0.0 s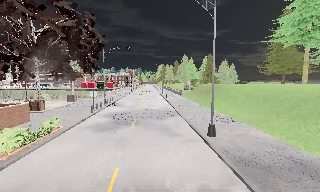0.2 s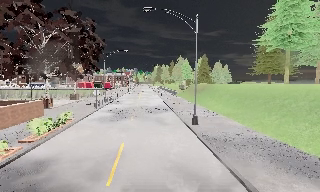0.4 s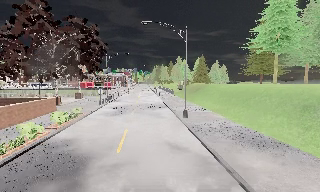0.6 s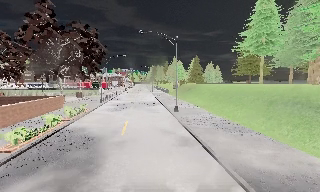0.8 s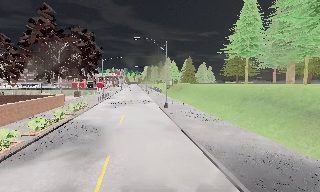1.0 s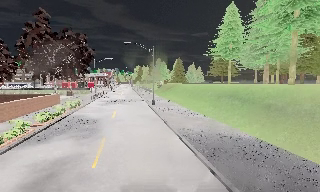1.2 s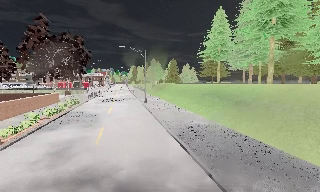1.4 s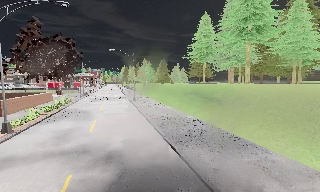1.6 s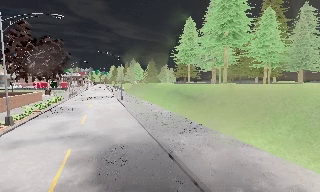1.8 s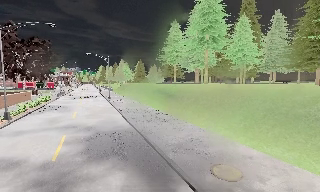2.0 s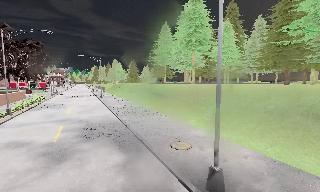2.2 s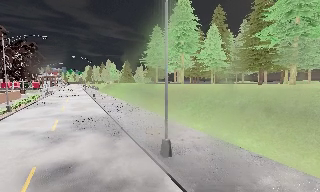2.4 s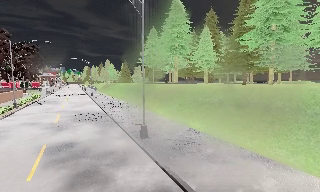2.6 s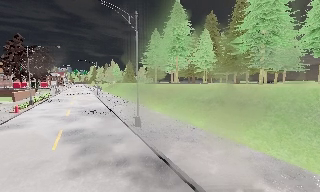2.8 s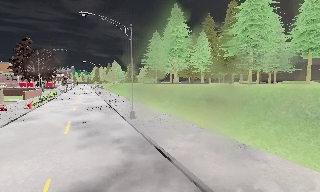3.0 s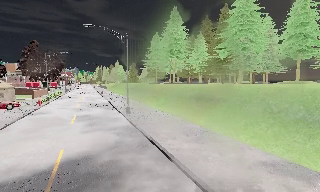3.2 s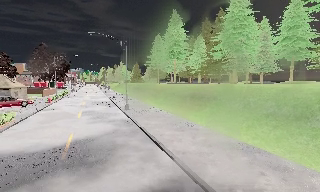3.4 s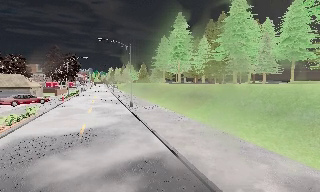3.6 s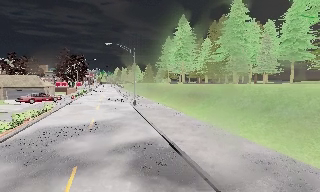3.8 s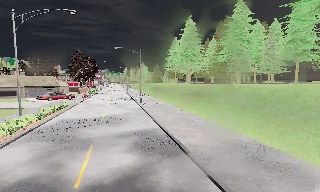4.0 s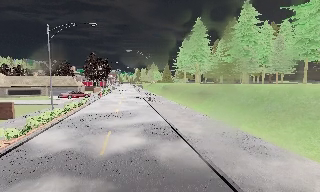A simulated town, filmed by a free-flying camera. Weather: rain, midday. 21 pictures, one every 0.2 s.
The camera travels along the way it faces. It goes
backward.
0.0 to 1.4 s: The camera pans to its right, which is clockwise from overhead, by about 10 degrees. It travels backward, about 16 m, so what stands in front gets smaller.
1.4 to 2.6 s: The camera travels backward and to its right, about 14 m, so what stands in front gets smaller.
2.6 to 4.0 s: The camera pans to its left, which is counterclockwise from overhead, by about 15 degrees. It travels backward, about 15 m, so what stands in front gets smaller.
The film runs backward here.
